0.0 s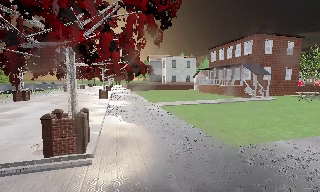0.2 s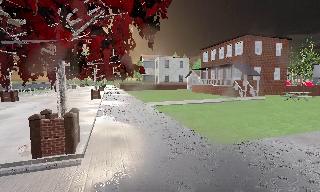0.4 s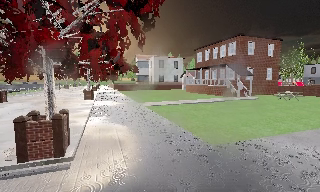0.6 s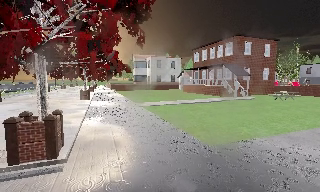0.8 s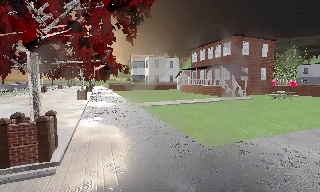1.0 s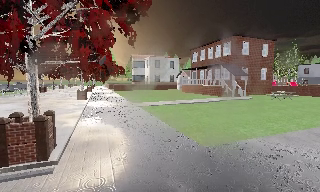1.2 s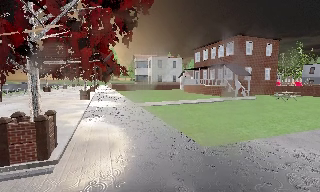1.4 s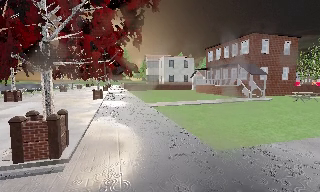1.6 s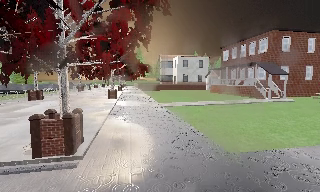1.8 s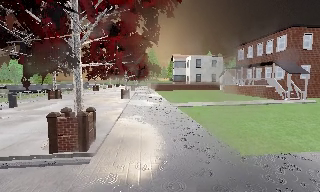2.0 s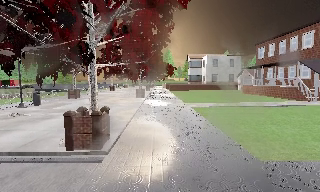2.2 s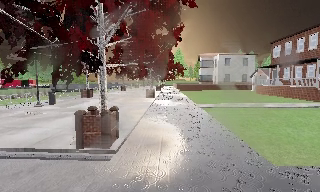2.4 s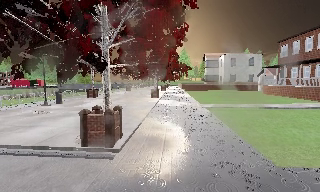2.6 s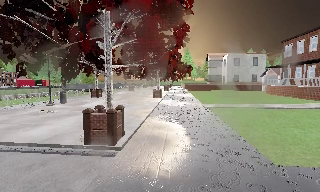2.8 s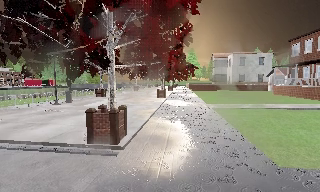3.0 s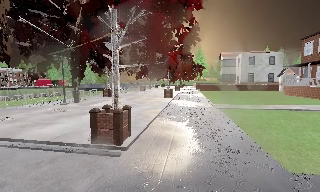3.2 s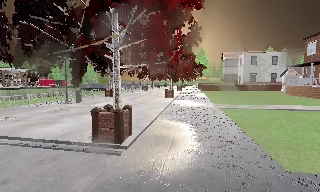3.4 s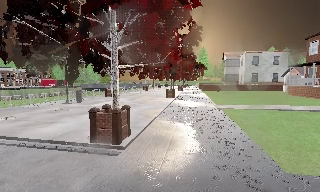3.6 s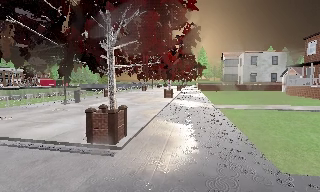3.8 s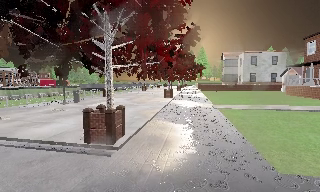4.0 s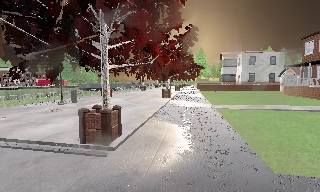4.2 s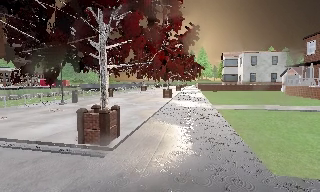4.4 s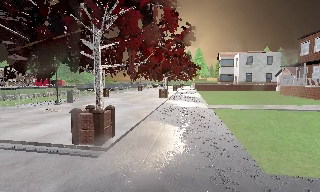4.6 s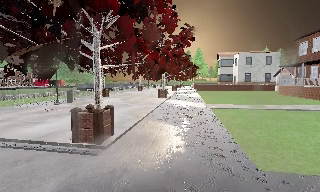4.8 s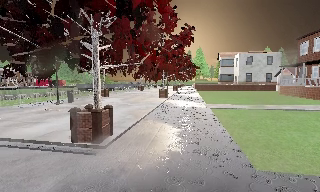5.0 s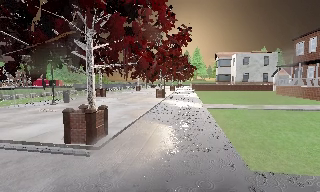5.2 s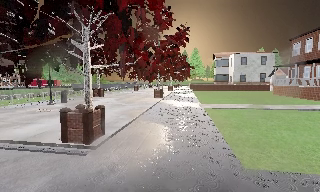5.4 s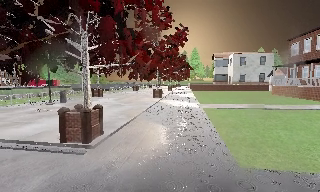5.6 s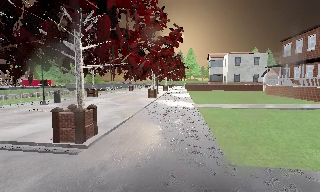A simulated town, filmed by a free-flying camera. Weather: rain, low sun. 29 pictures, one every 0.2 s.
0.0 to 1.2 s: The camera shifts only a little, or ends up much as it began.
1.2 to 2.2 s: The camera swings to its left by about 25 degrees, and the scene slides to the right.
2.2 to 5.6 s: The camera travels to its right, about 1.5 m.
The film runs backward here.
